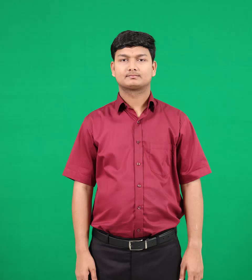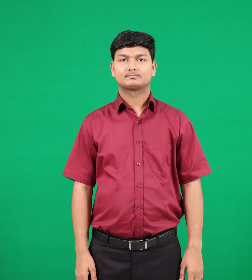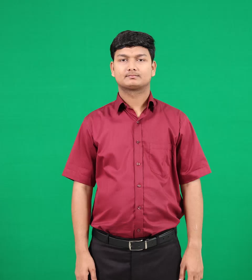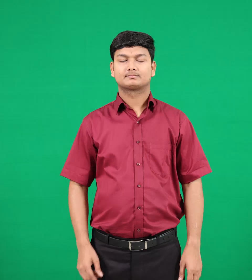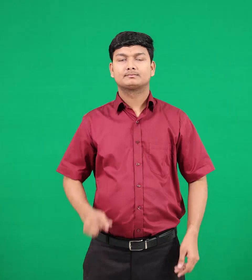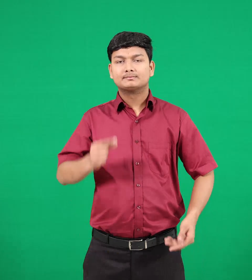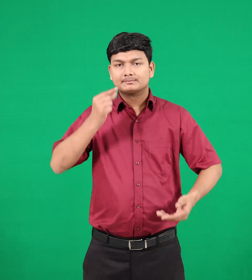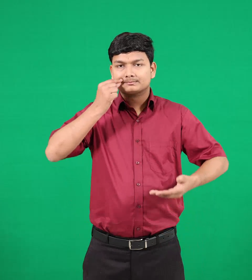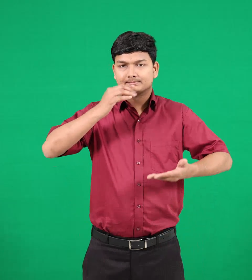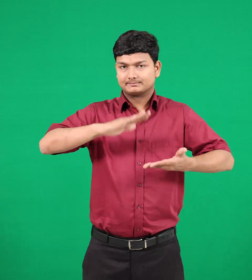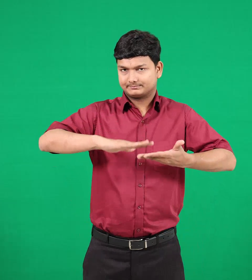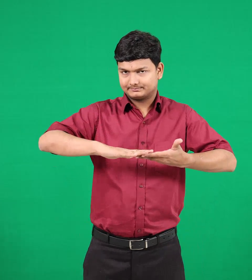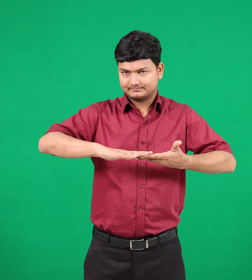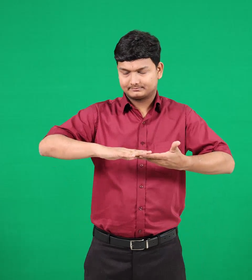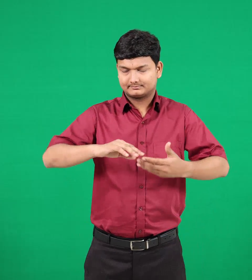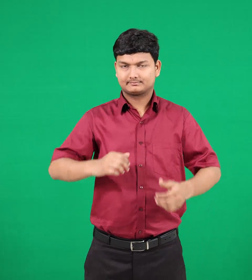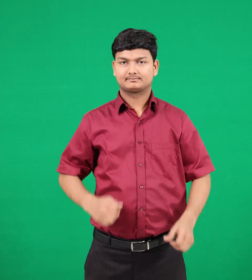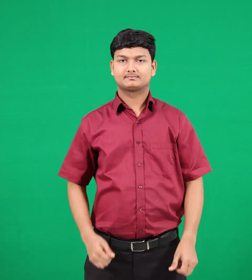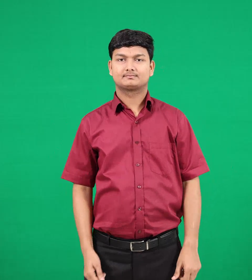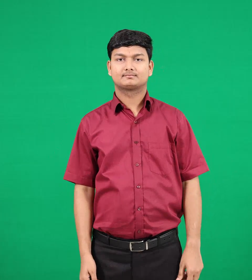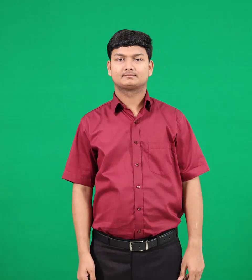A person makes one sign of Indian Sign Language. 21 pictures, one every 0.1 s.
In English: husband
